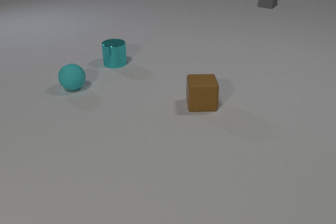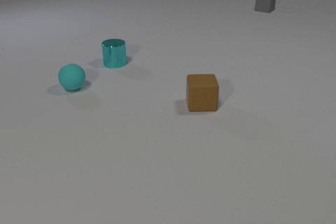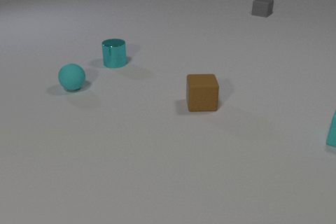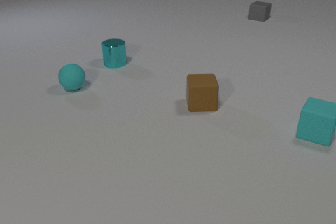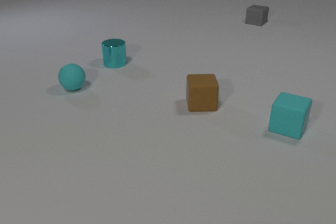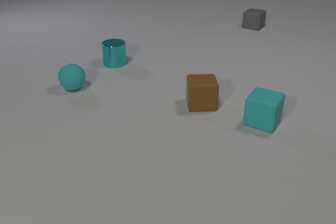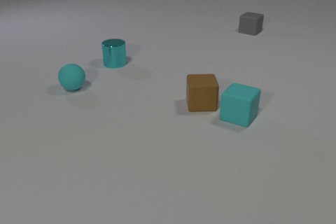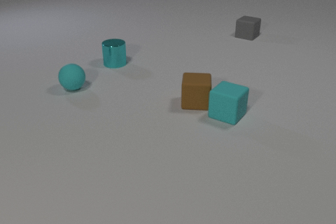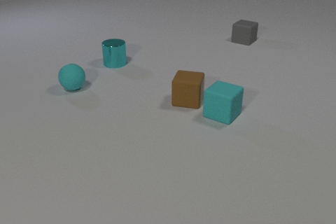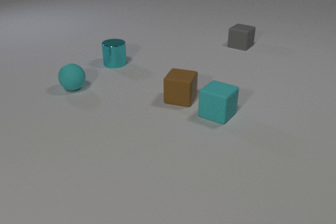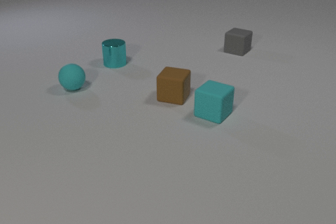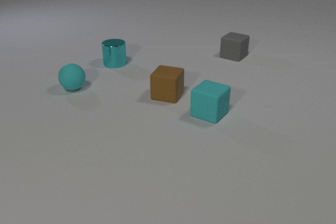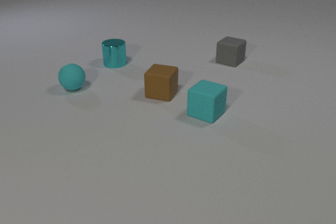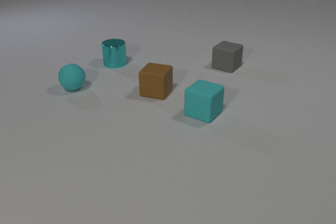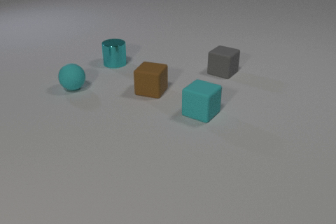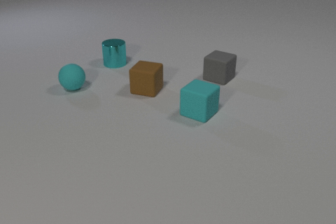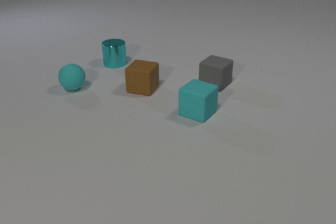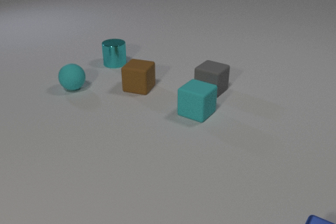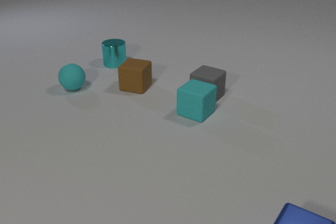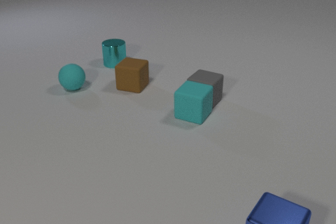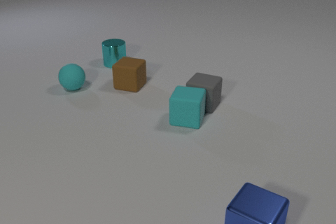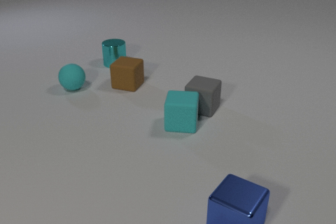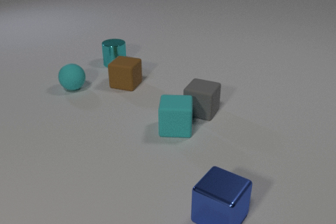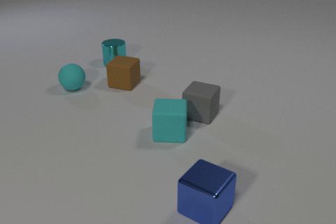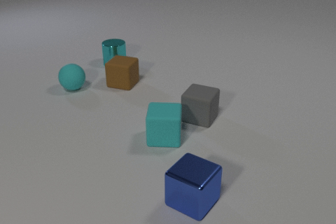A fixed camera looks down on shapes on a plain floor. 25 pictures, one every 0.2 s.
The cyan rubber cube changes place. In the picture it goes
to the left.
The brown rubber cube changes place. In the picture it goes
to the left.
0.0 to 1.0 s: The cyan rubber cube comes in at the right edge, slides to the left. The gray rubber cube slides toward the camera.
1.0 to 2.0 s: The cyan rubber cube slides to the left. The brown rubber cube slides to the left and away from the camera, spins clockwise seen from above by about 15 degrees, its near face sliding to the left. The gray rubber cube slides toward the camera. The cyan rubber cube and the brown rubber cube collide.
2.0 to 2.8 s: The cyan rubber cube slides to the left. The brown rubber cube slides to the left and away from the camera. The gray rubber cube slides toward the camera.
2.8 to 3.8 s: The cyan rubber cube slides to the left. The brown rubber cube slides to the left and away from the camera. The gray rubber cube slides toward the camera. The blue metal cube comes in at the bottom edge, slides to the left. The cyan rubber cube and the gray rubber cube collide.
3.8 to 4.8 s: The cyan rubber cube slides toward the camera and to the left, spins so that its near face slides to the right, counterclockwise seen from above. The brown rubber cube slides to the left and away from the camera. The gray rubber cube slides toward the camera. The blue metal cube slides to the left and away from the camera.
What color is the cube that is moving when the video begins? gray.
How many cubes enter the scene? 2.
How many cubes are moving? 4.
